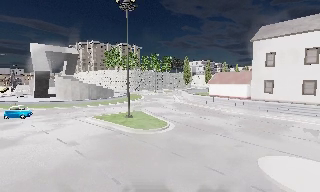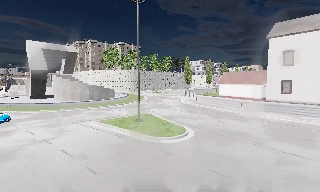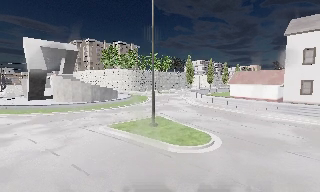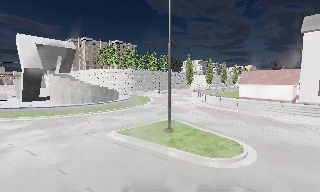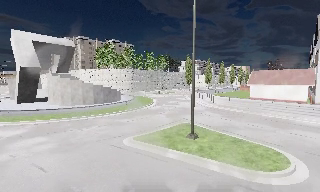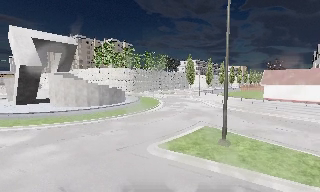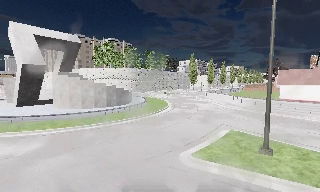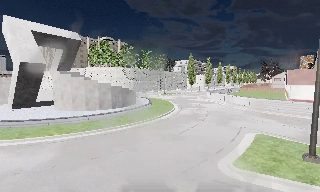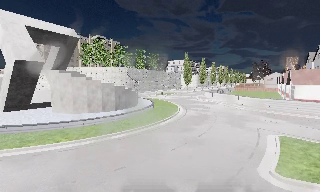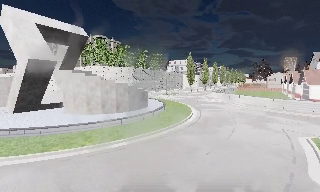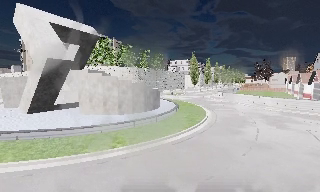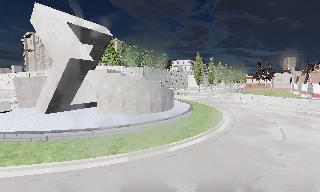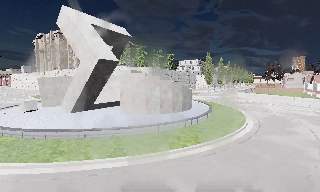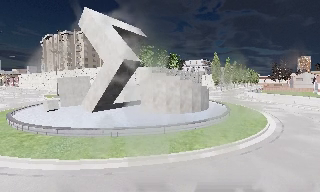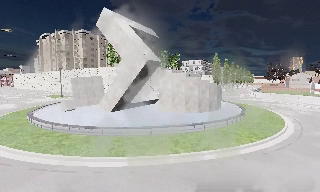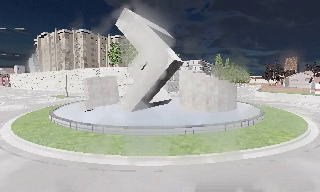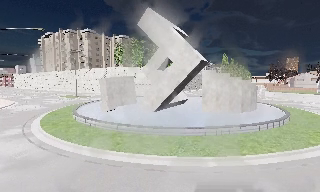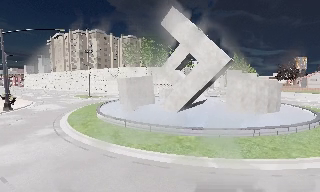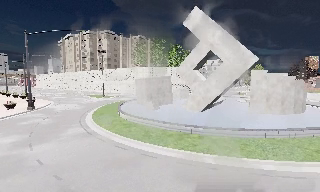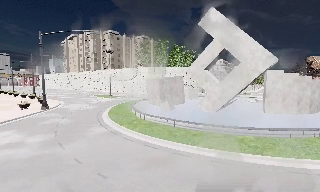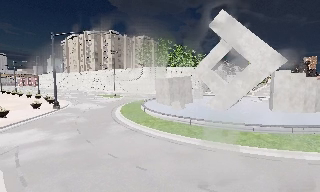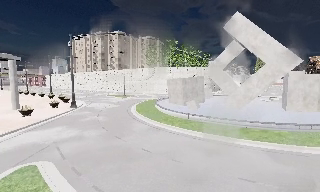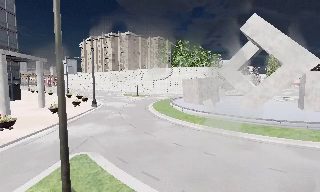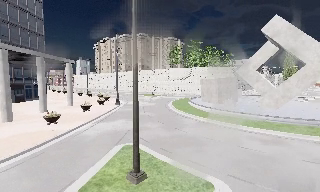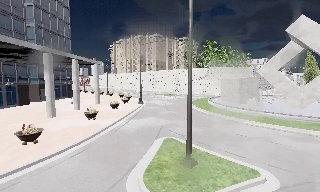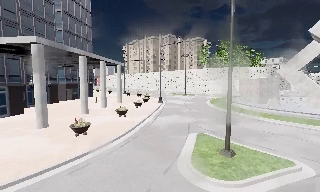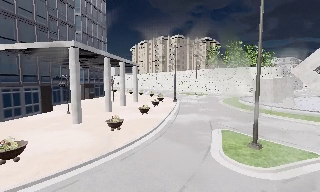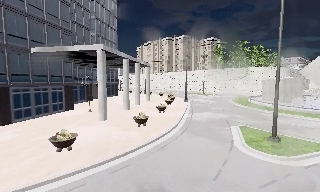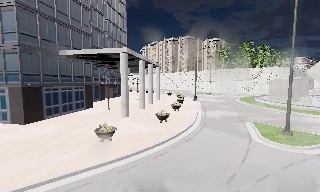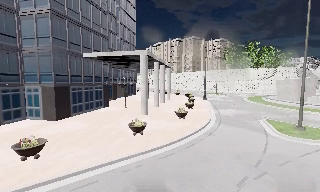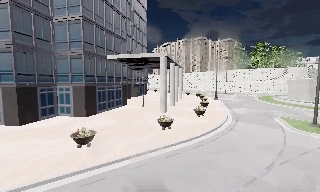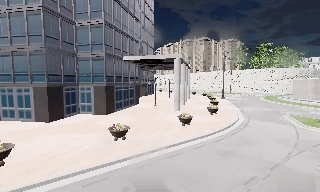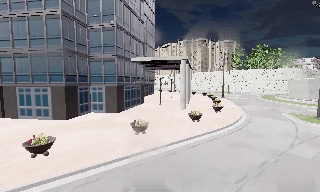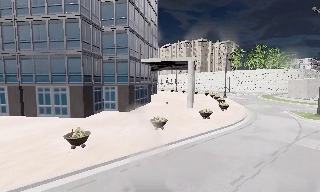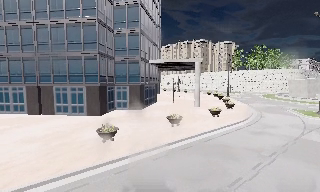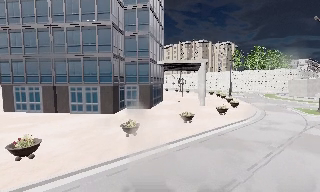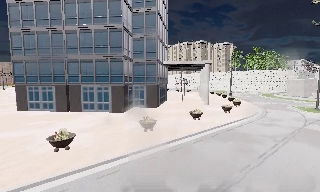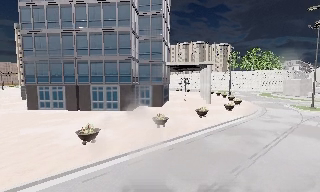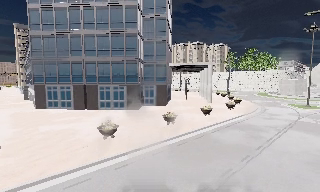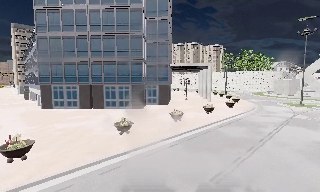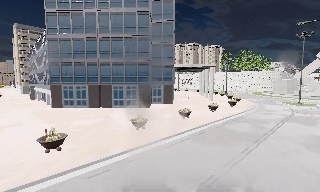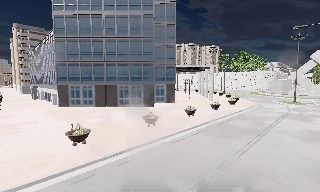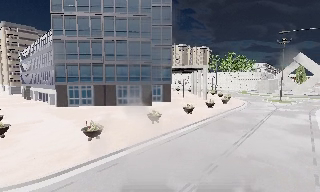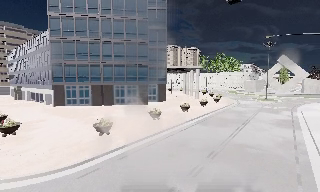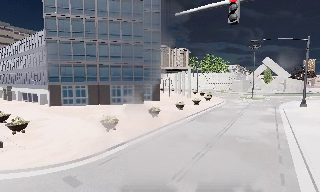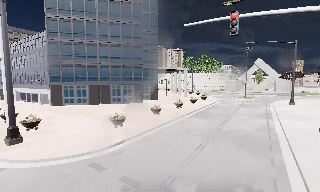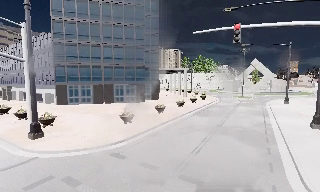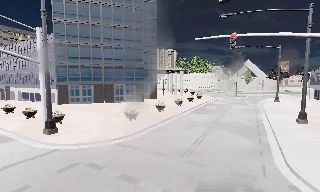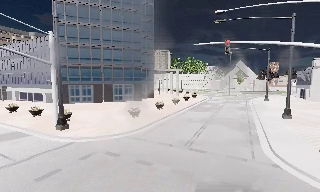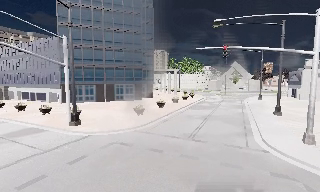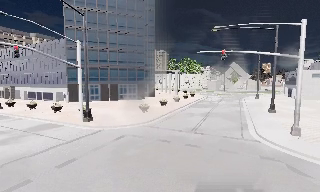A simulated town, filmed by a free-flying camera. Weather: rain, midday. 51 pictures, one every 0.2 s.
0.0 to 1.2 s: The camera travels to its left and forward, about 14 m, so close, fixed things drift to the right.
1.2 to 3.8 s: The camera travels to its left, about 30 m, so close, fixed things drift to the right.
3.8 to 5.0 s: The scene slides to the right, as the camera pans about 15 degrees to its left. It travels to its left and backward, about 11 m, so close, fixed things drift to the right.
5.0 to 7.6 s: The camera travels to its left and backward, about 25 m, so close, fixed things drift to the right.
7.6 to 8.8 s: The camera pans to its right, which is clockwise from overhead, by about 15 degrees. It travels backward and to its left, about 9 m, so what stands in front gets smaller.
8.8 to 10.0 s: The camera travels backward and to its left, about 9 m, so what stands in front gets smaller.
The film runs backward here.
